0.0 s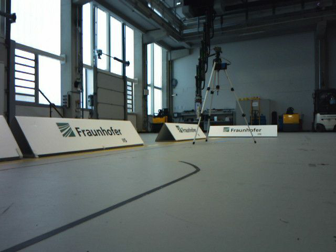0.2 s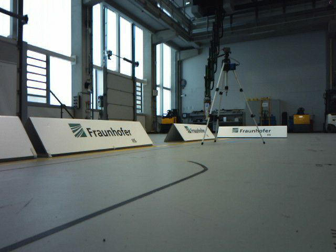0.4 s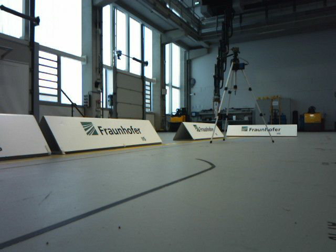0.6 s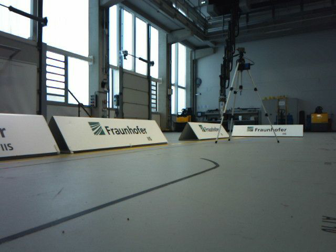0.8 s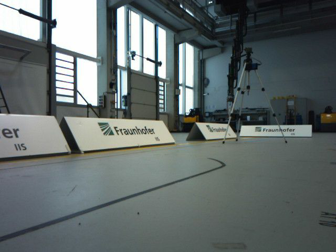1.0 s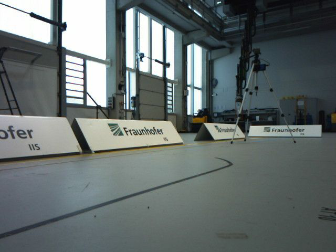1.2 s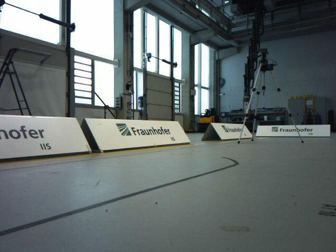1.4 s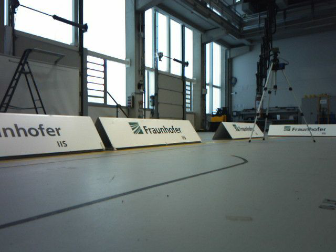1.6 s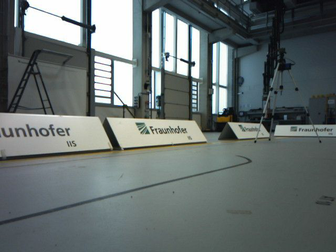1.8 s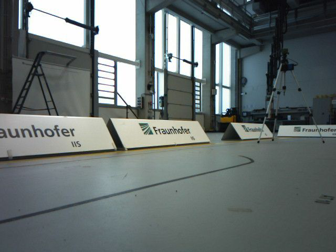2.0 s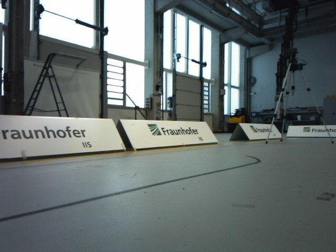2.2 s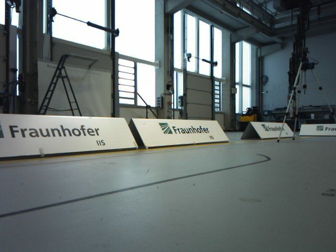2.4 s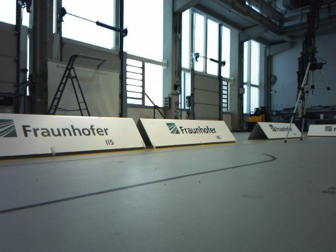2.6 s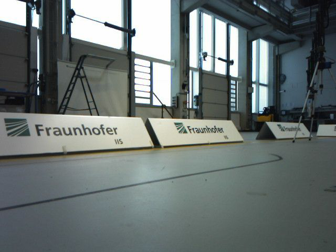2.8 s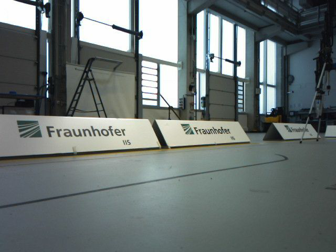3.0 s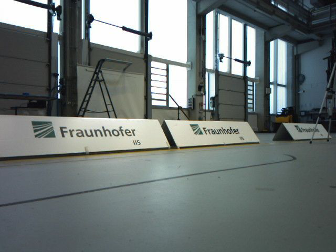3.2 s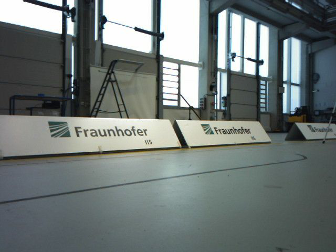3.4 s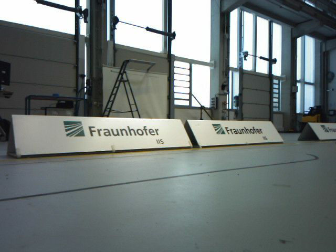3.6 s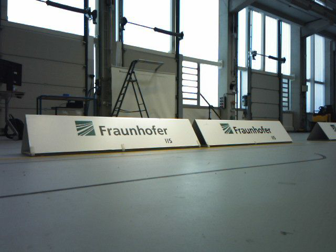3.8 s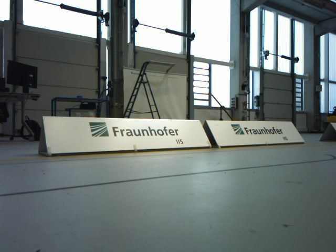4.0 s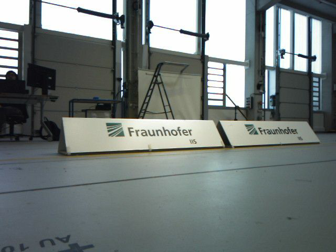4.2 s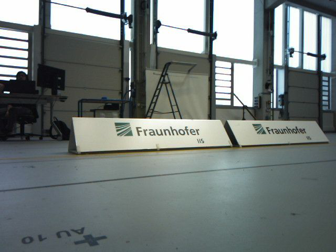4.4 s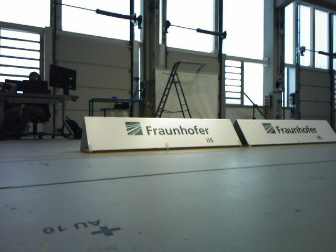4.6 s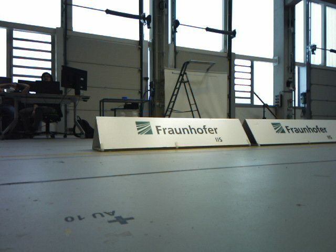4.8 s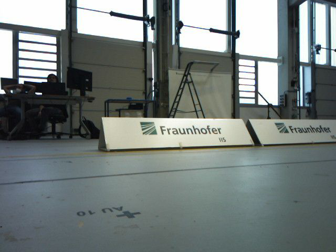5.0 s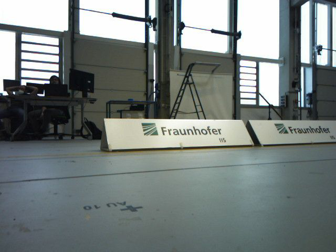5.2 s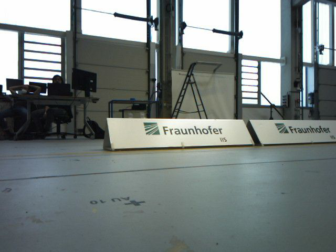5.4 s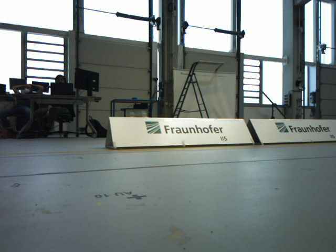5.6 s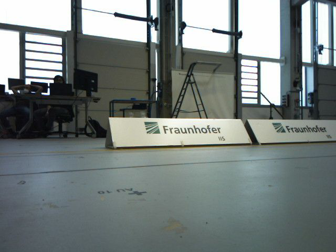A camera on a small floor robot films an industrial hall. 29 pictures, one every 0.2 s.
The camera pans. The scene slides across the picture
to the right.
The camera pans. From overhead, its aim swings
counterclockwise.
0.0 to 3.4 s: The camera swings to its left by about 25 degrees, and the scene slides to the right. It travels backward, about 0.7 m, so what stands in front gets smaller.
3.4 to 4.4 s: The scene slides to the right, as the camera pans about 10 degrees to its left. It travels backward, about 0.2 m, so what stands in front gets smaller.
4.4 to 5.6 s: The camera travels backward, about 0.2 m, so what stands in front gets smaller.
The film runs backward here.
